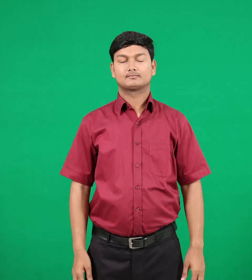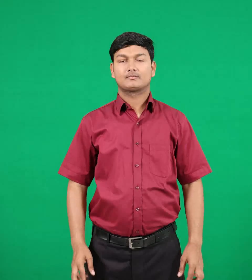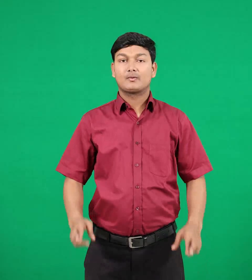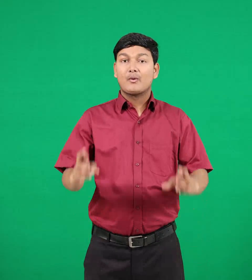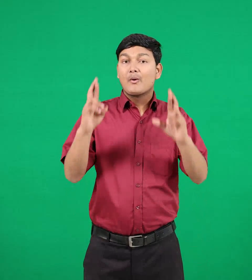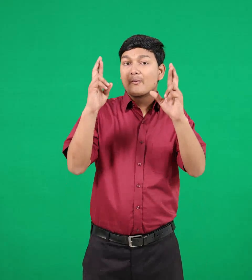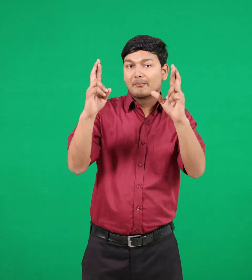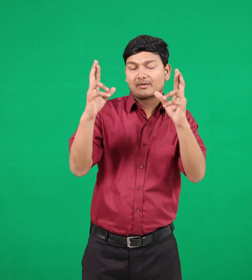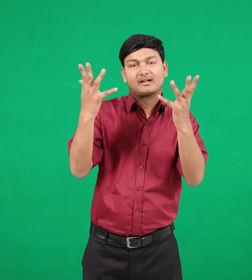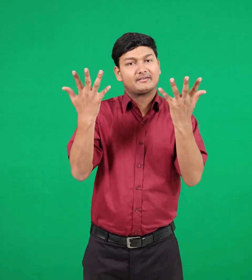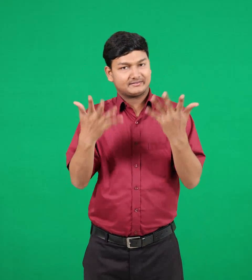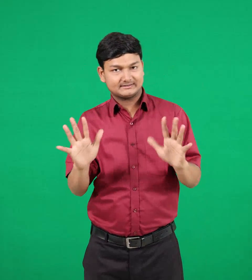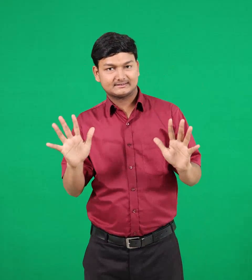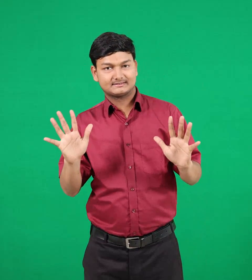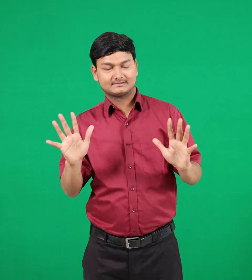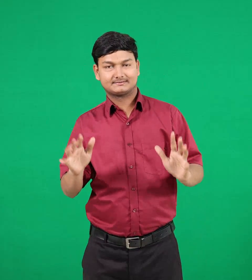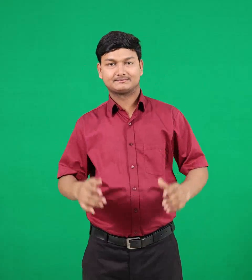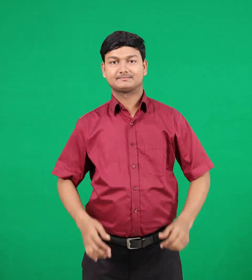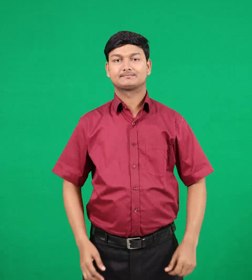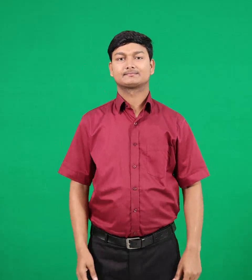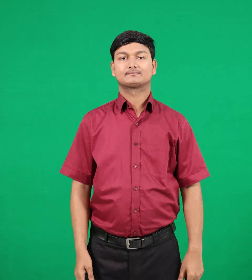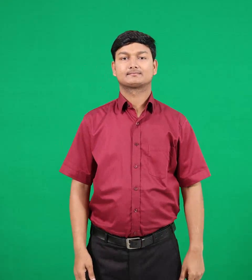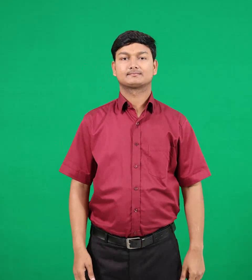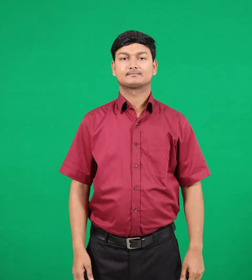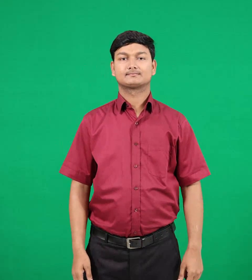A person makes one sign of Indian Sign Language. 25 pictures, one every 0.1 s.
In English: hoped
